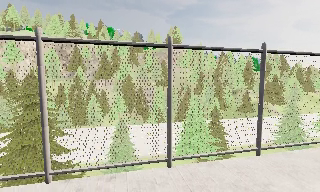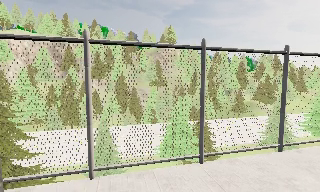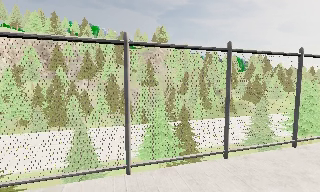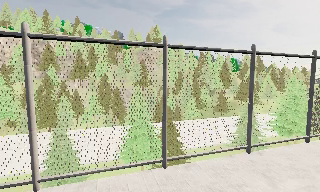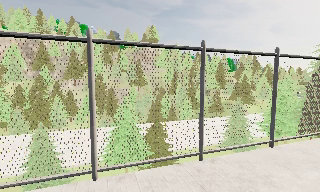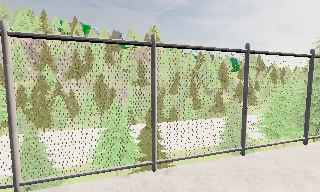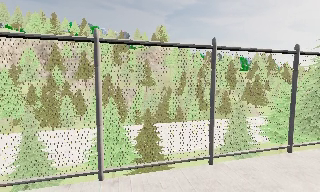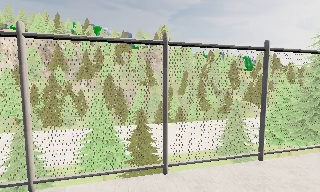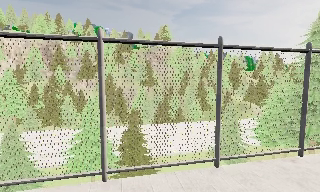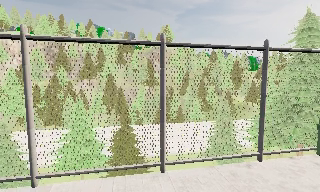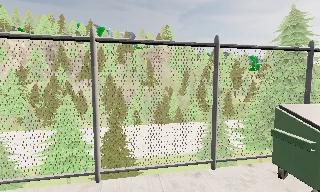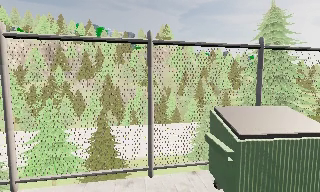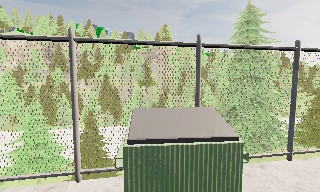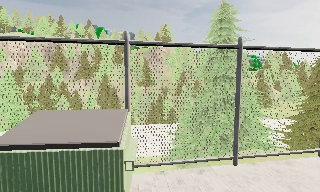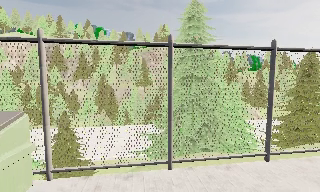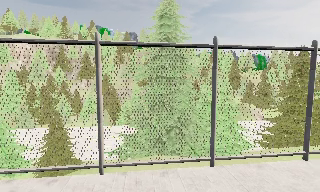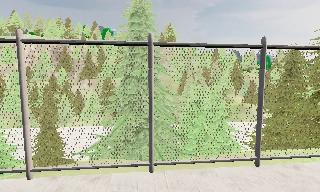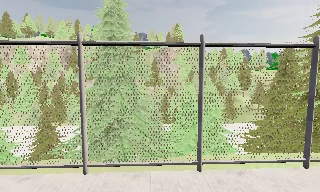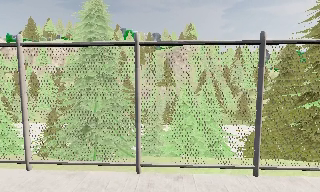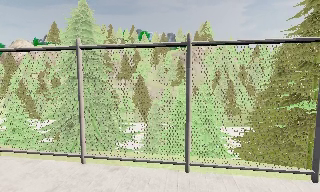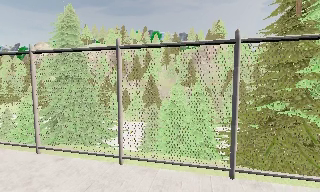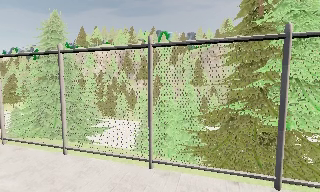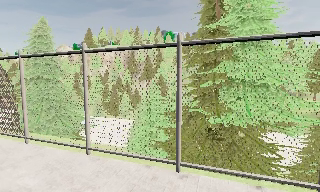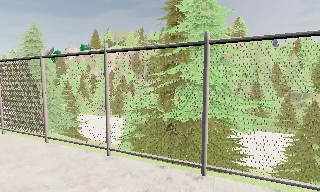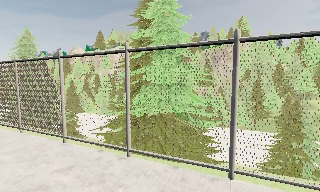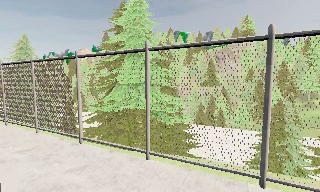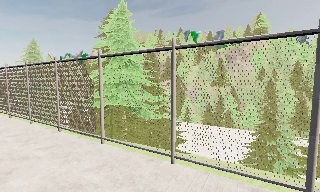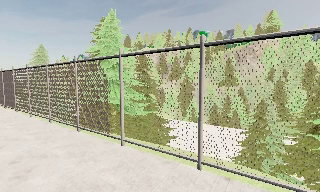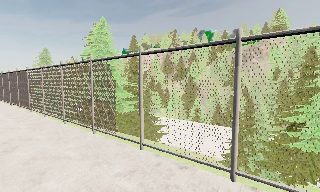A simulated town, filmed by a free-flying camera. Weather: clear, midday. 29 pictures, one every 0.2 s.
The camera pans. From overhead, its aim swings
counterclockwise.
0.0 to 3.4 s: The camera pans to its left, which is counterclockwise from overhead, by about 10 degrees. It travels to its right, about 30 m, so close, fixed things drift to the left.
3.4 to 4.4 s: The camera pans to its left, which is counterclockwise from overhead, by about 20 degrees. It travels to its right, about 10 m, so close, fixed things drift to the left.
4.4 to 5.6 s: The camera pans to its left, which is counterclockwise from overhead, by about 15 degrees. It travels to its right and backward, about 14 m, so close, fixed things drift to the left.
The film runs backward here.
